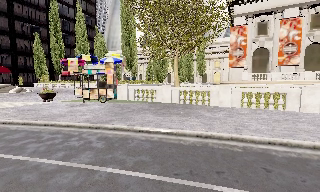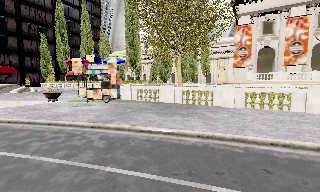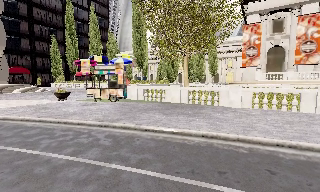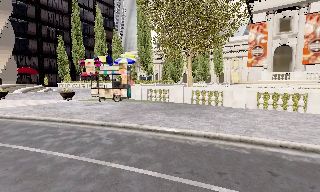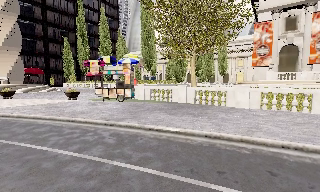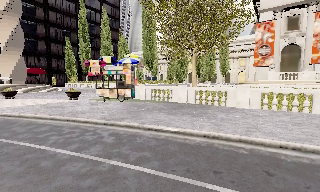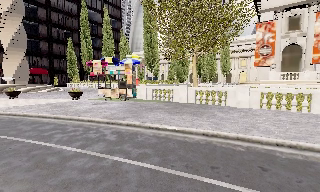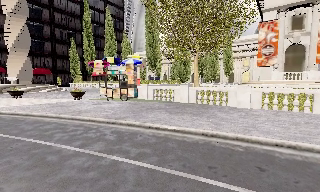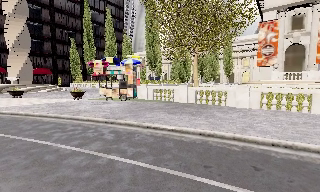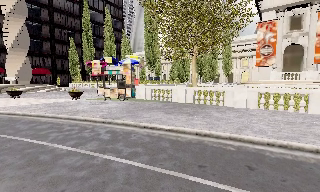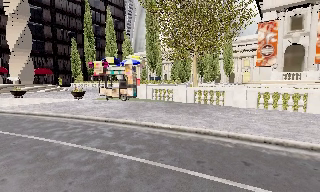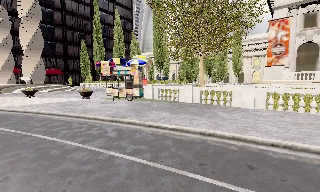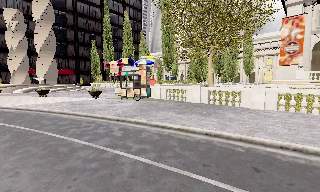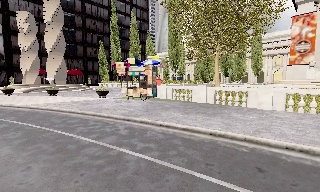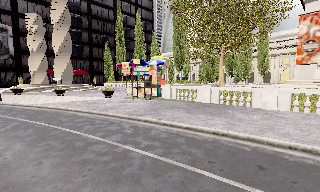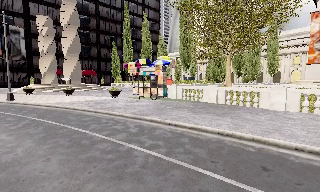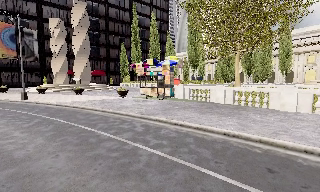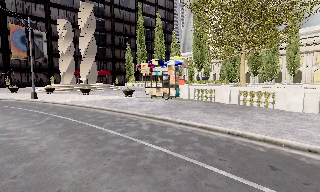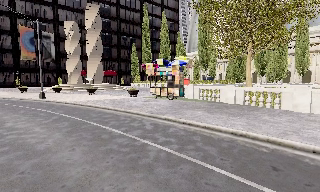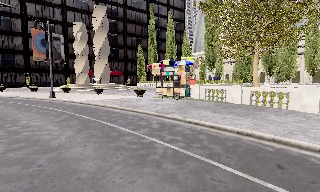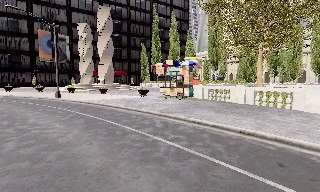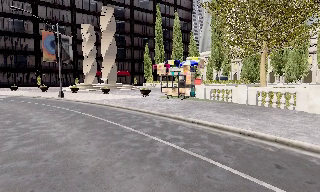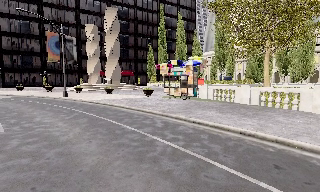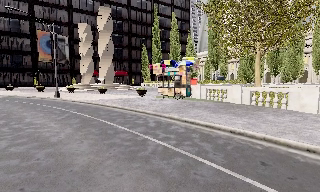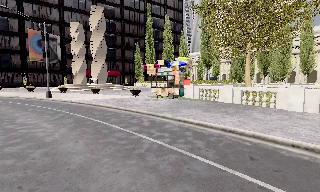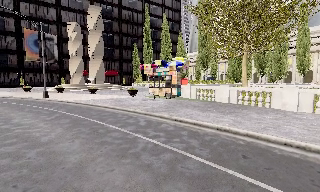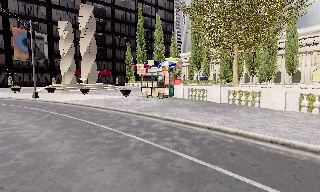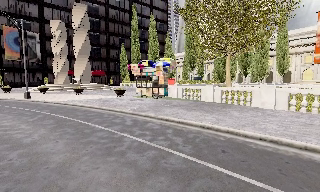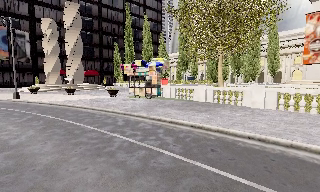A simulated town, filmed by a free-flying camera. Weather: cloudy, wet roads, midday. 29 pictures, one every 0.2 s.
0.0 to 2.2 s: The camera pans to its left, which is counterclockwise from overhead, by about 10 degrees. It travels to its right and backward, about 1 m.
2.2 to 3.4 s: The camera pans to its left, which is counterclockwise from overhead, by about 15 degrees.
3.4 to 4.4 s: The camera shifts only a little, or ends up much as it began.
4.4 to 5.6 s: The scene slides to the left, as the camera pans about 10 degrees to its right.
The film runs backward here.
